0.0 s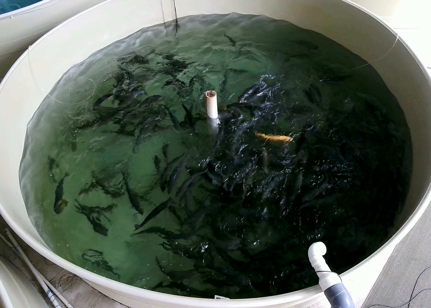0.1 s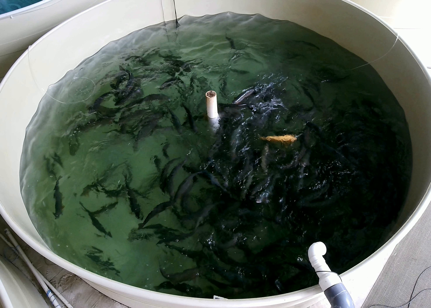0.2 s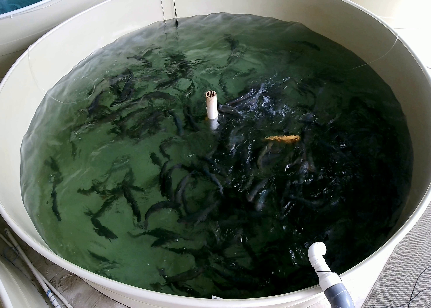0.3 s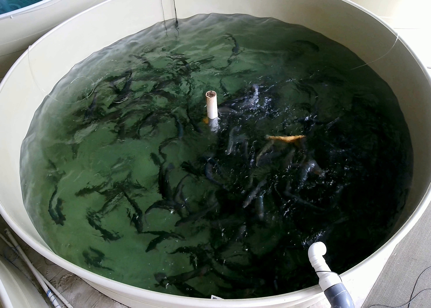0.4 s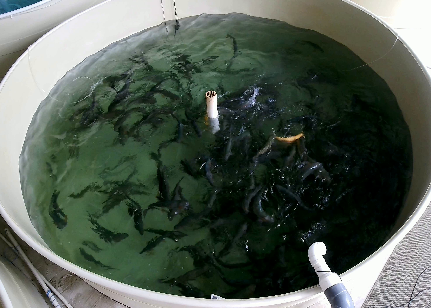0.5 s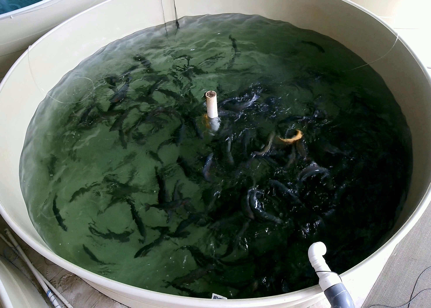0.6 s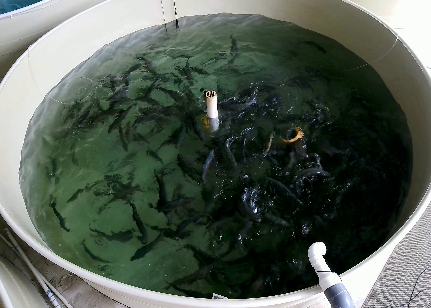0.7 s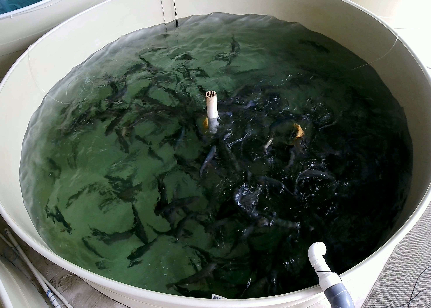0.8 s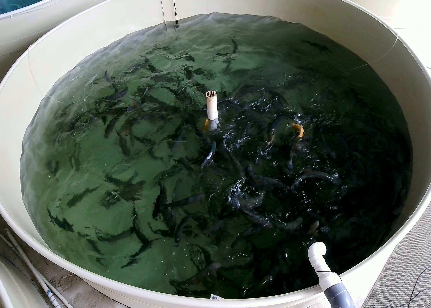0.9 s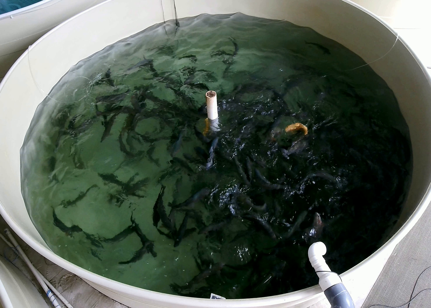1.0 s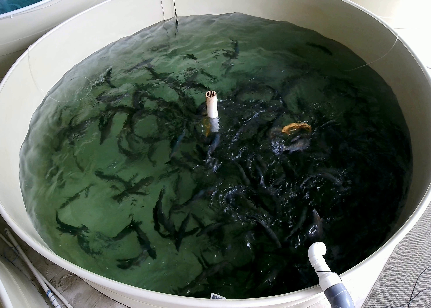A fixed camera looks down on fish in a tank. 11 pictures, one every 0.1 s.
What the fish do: Weak feeding.
